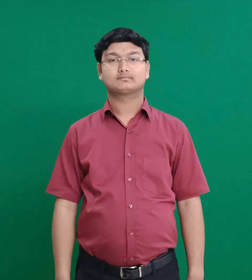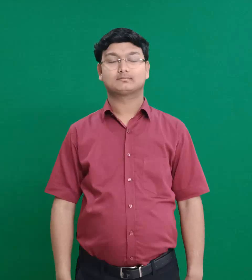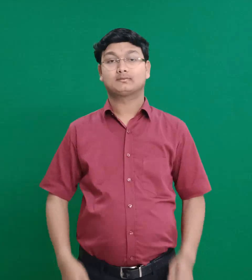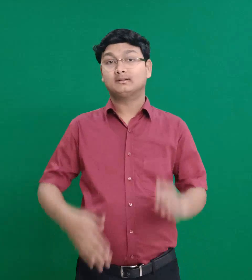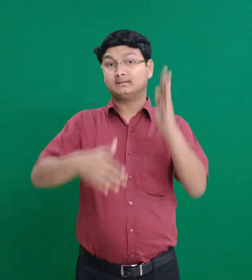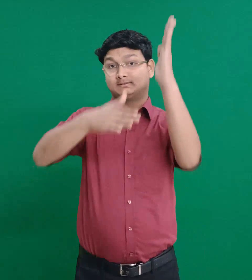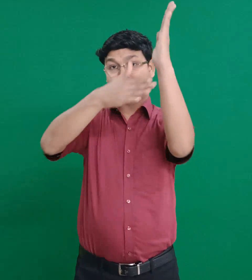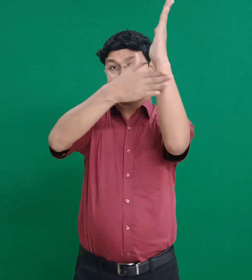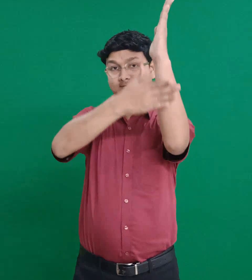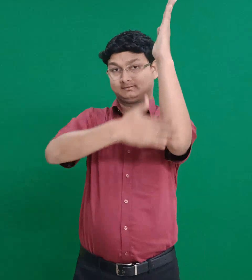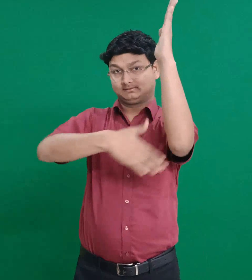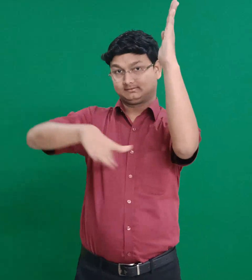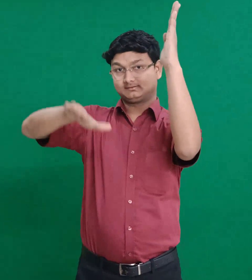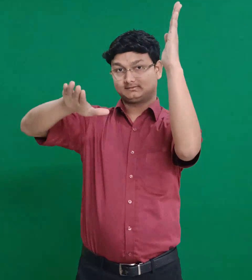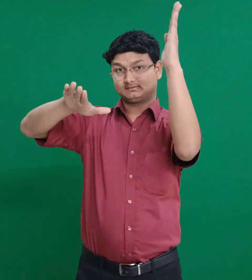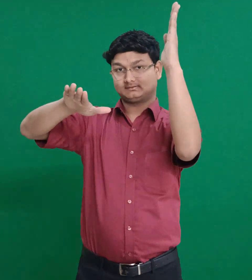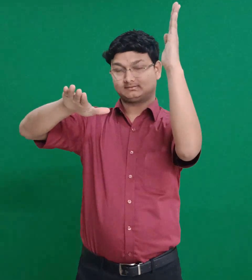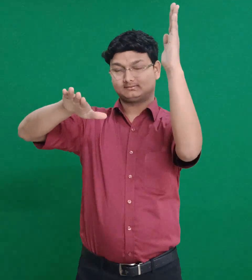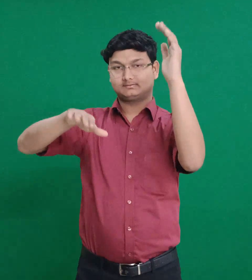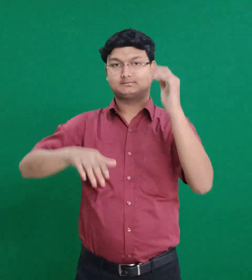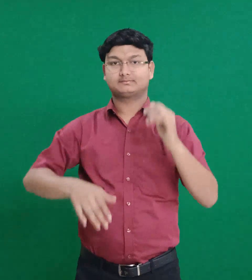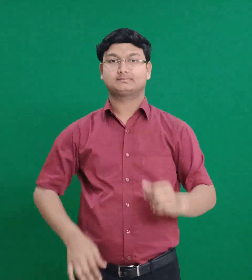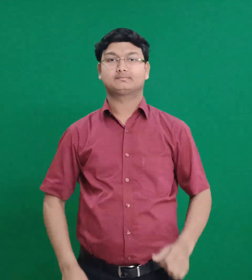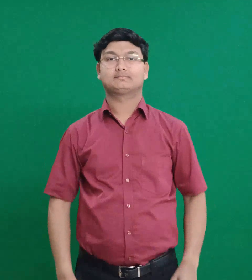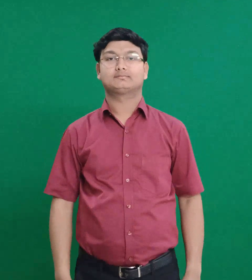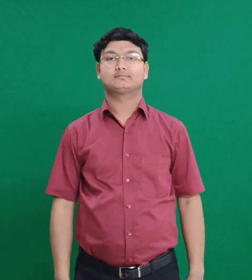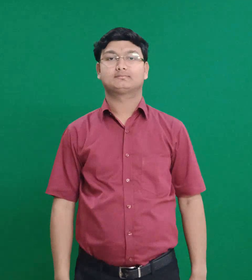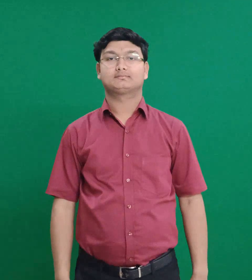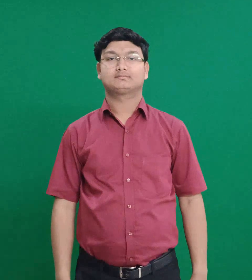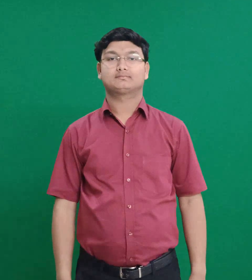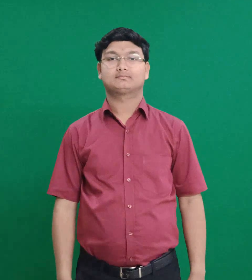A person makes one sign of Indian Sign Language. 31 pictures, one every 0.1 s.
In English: valley acacia tree (shittim)
